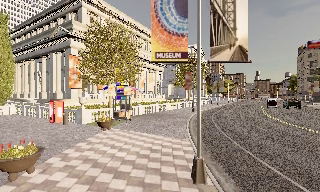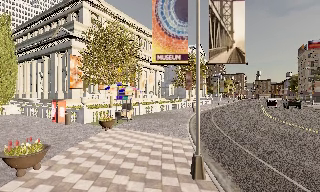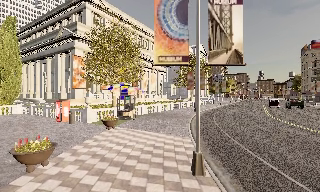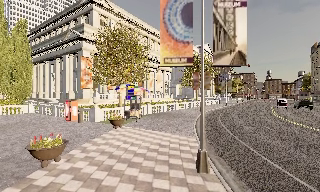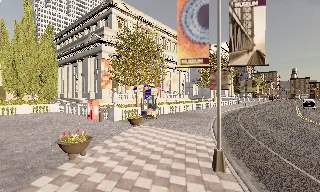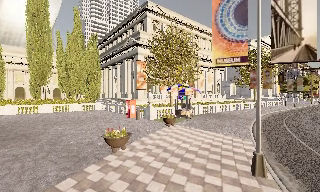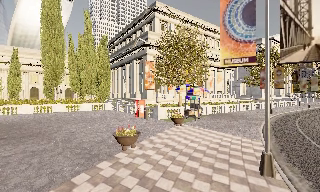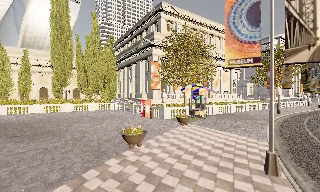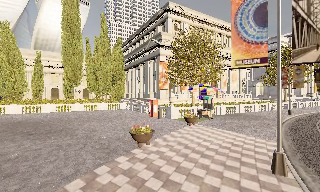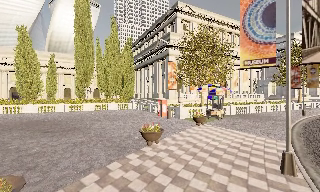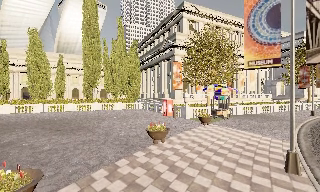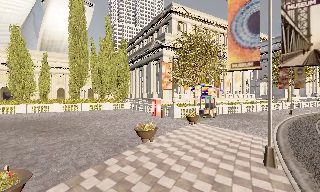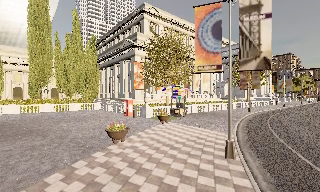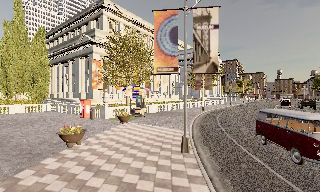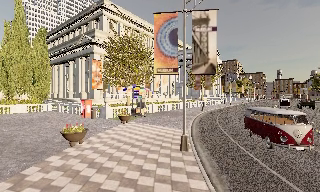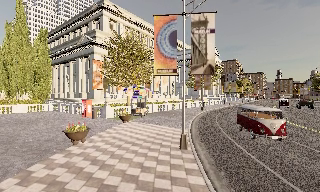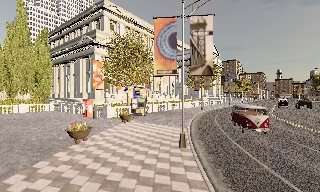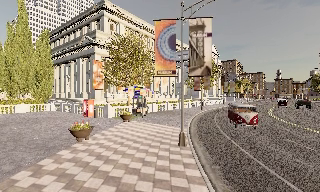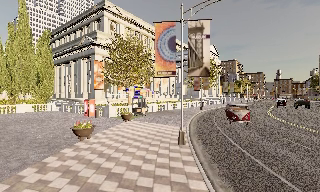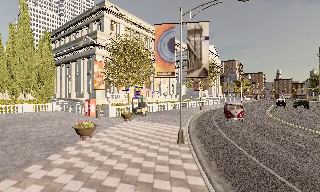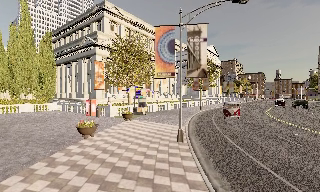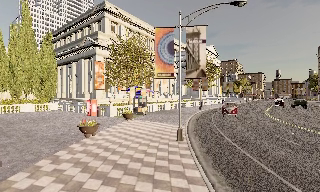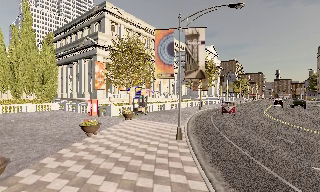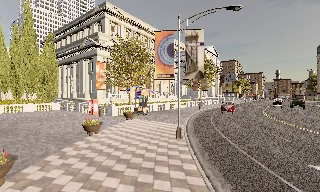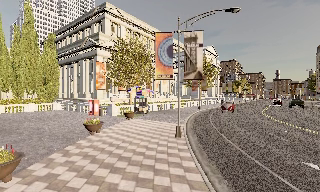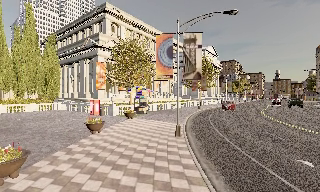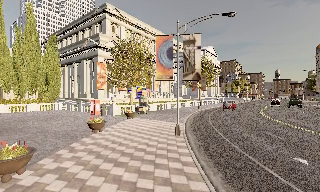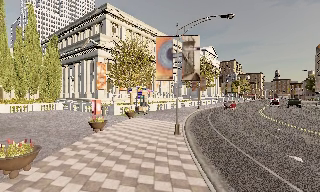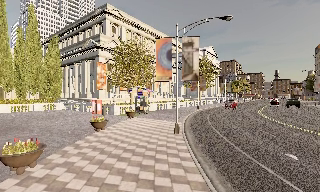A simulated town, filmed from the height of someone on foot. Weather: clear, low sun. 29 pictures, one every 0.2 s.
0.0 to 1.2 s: The camera swings to its left by about 25 degrees, and the scene slides to the right. It travels backward, about 1.5 m, so what stands in front gets smaller.
1.2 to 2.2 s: The camera travels backward, about 1 m, so what stands in front gets smaller.
2.2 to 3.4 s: The camera pans to its right, which is clockwise from overhead, by about 25 degrees. It travels backward, about 1.5 m, so what stands in front gets smaller.
3.4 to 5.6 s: The camera travels backward, about 2.5 m, so what stands in front gets smaller.
The film runs backward here.
